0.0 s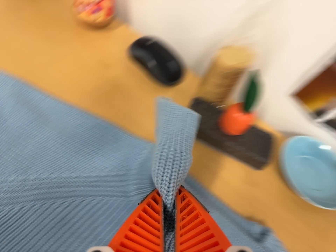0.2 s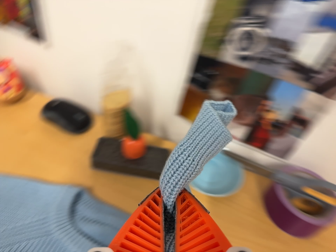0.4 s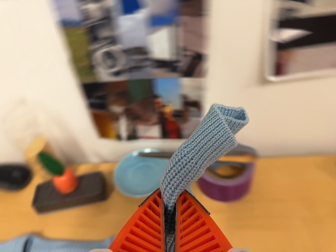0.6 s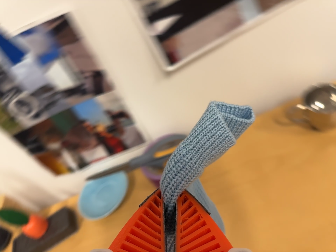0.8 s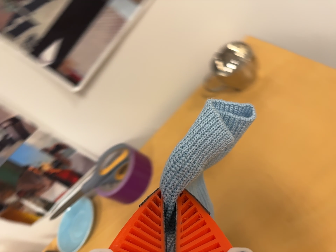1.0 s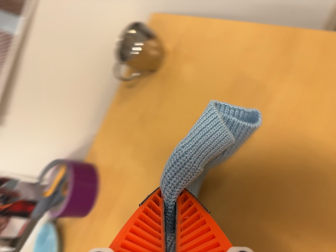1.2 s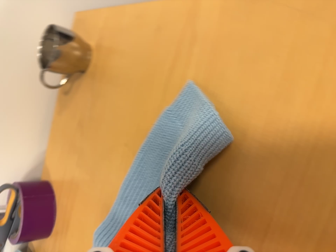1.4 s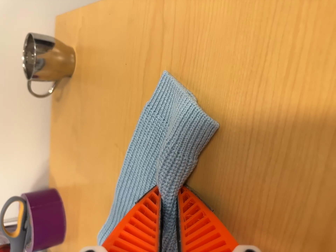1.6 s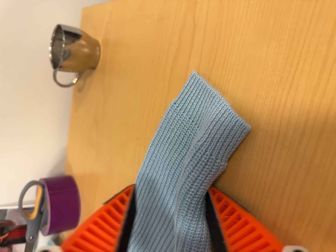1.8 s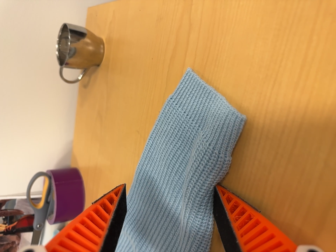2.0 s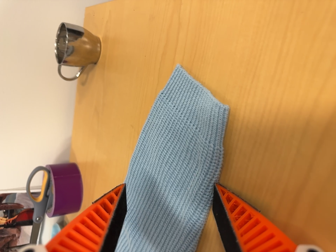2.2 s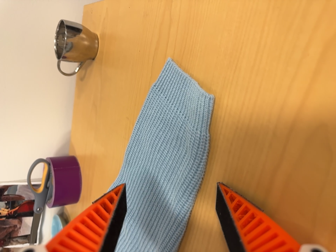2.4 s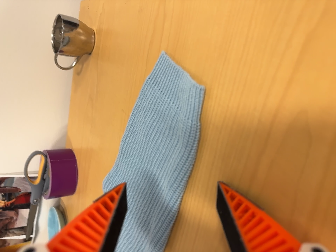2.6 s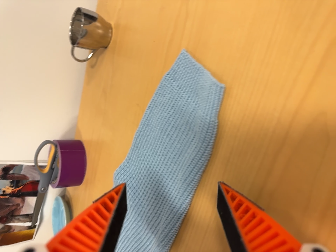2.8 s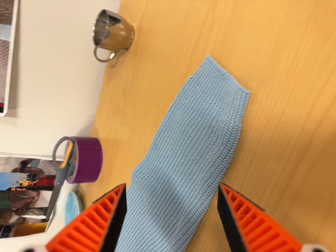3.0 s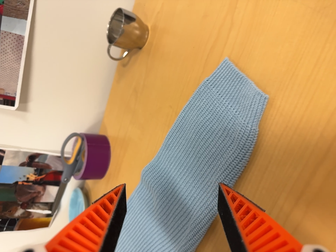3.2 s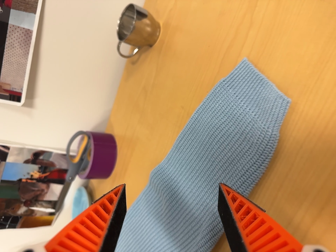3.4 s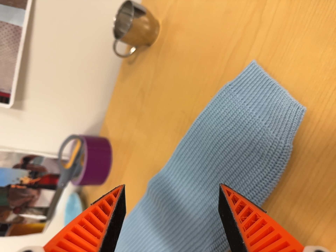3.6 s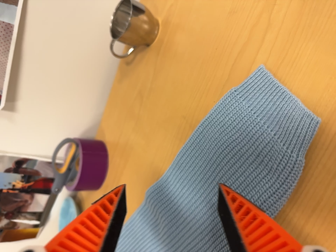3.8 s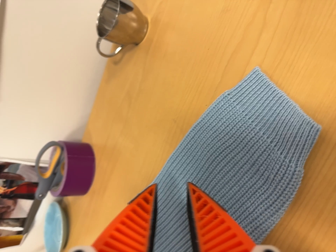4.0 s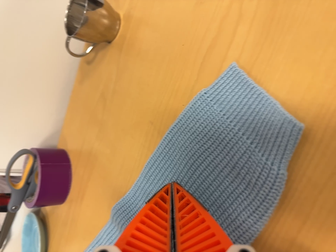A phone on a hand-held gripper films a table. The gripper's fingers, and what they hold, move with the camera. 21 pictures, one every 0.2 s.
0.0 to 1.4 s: The camera travels to its right, about 70 cm, so close, fixed things drift to the left. Its aim tips toward the top of its view by about 10 degrees, and the scene shifts downward. It rolls about its line of sight by about 120 degrees, and the scene rotates counterclockwise.
1.4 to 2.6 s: The camera travels backward, about 8 cm, so what stands in front gets smaller.
2.6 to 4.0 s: The camera travels forward and to its left, about 10 cm, so what stands in front looms larger.
The film runs backward here.
